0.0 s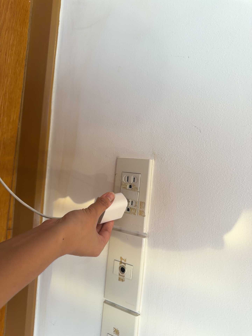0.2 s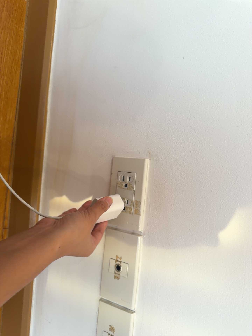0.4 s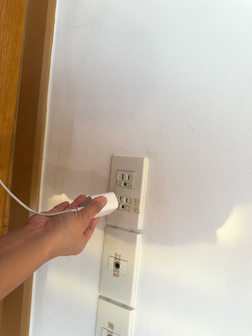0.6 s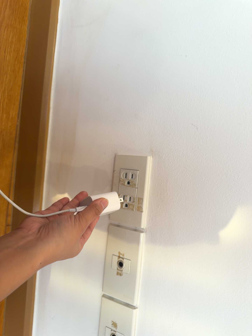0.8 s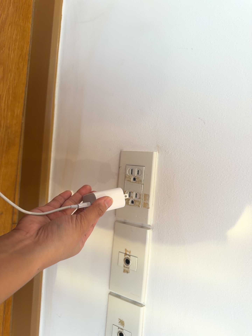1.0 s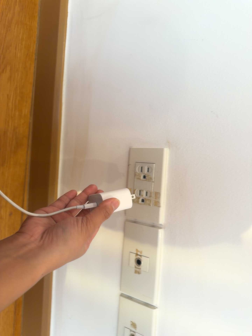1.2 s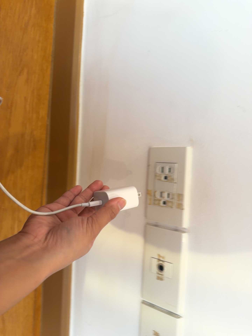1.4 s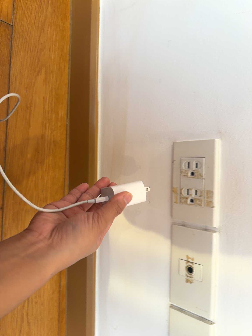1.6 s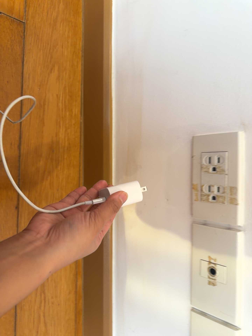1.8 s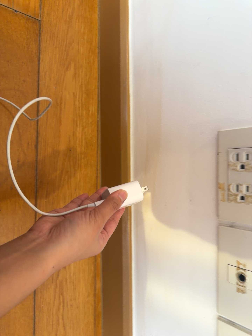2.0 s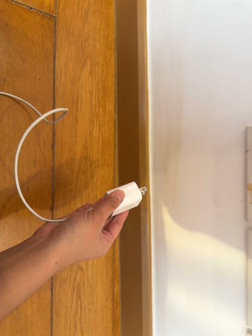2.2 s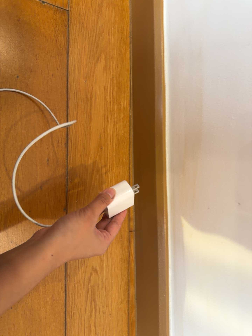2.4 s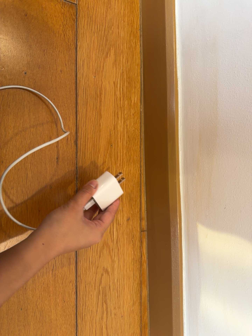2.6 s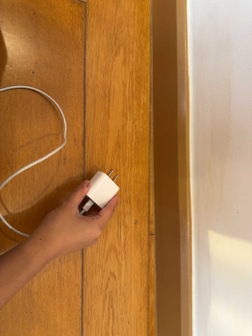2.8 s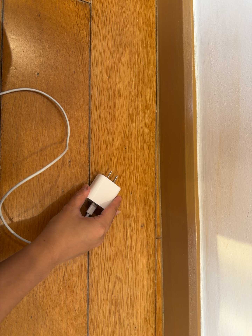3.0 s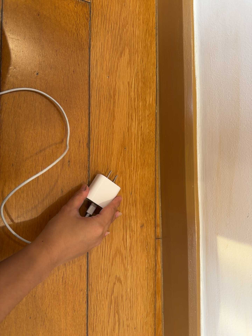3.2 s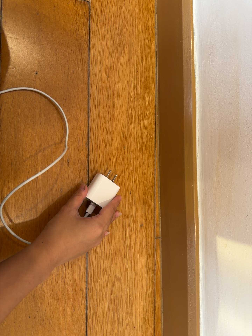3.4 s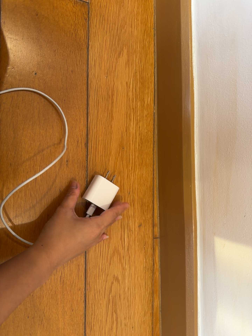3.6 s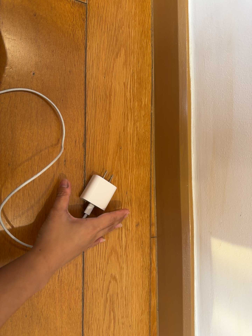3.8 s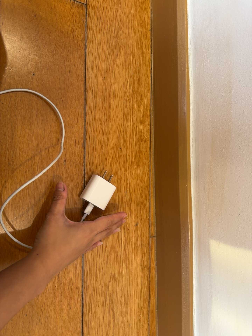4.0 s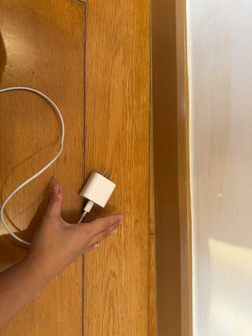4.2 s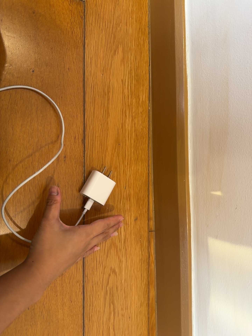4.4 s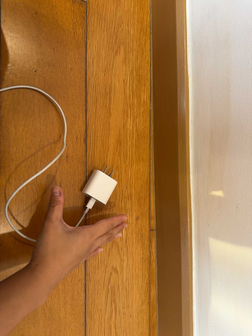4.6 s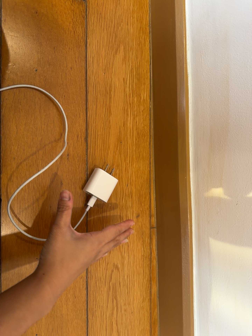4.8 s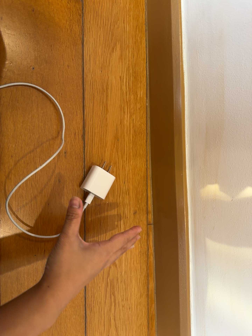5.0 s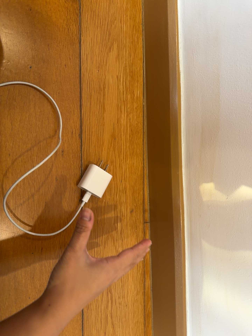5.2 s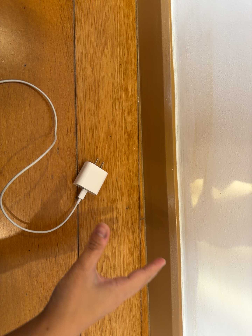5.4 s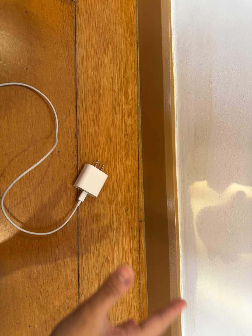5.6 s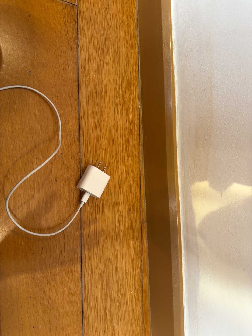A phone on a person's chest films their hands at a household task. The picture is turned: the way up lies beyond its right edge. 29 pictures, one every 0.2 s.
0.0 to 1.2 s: The camera shifts only a little, or ends up much as it began.
1.2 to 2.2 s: The camera pans to its left by about 20 degrees. It travels forward, about 9 cm, so what stands in front looms larger.
2.2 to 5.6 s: The camera shifts only a little, or ends up much as it began.
The film runs backward here.
